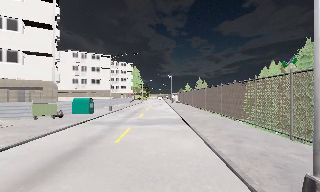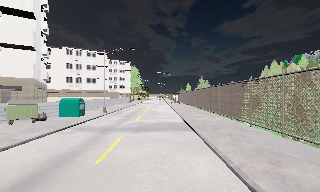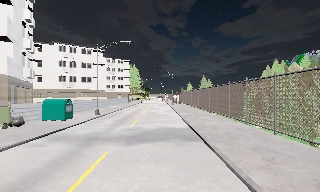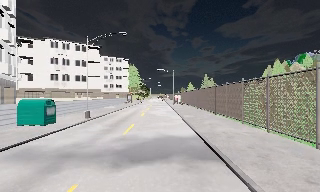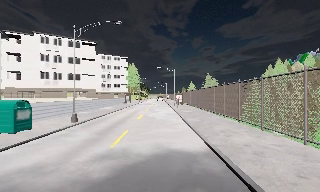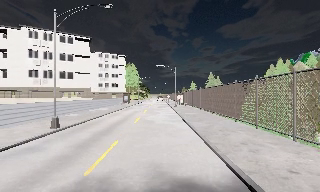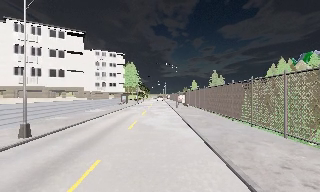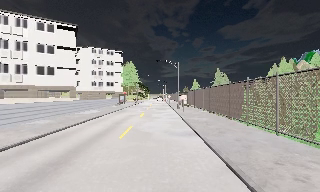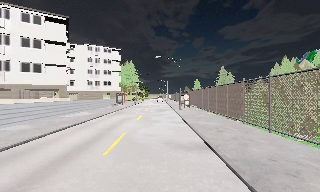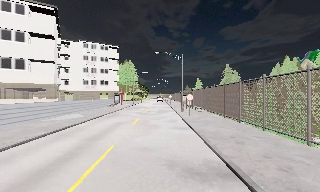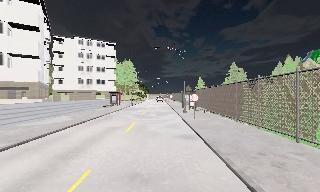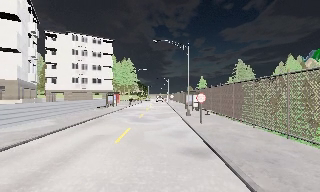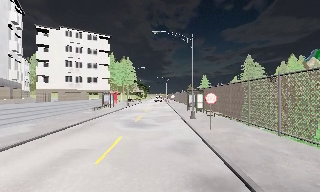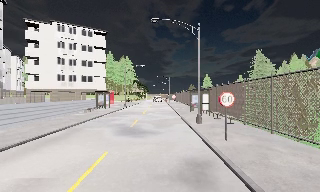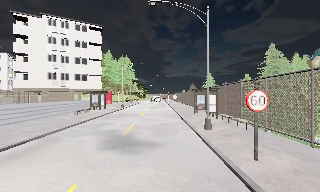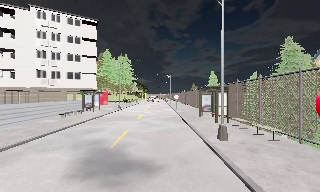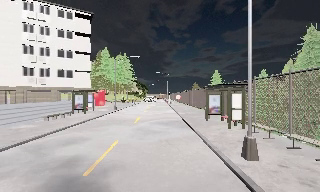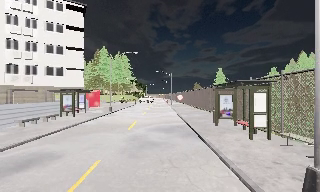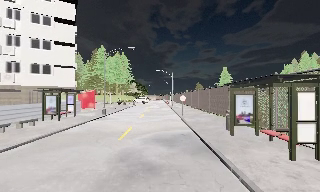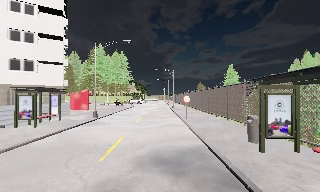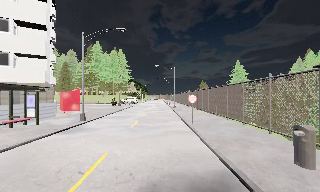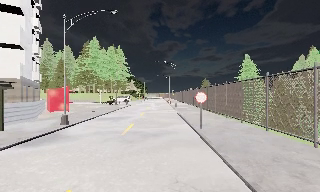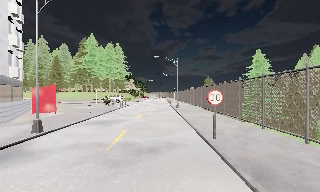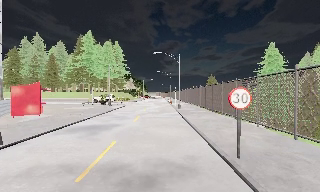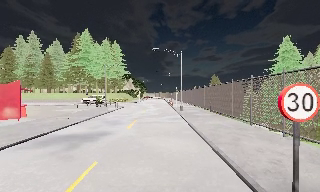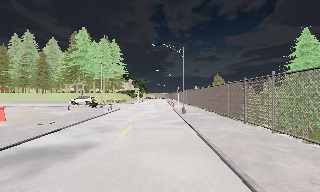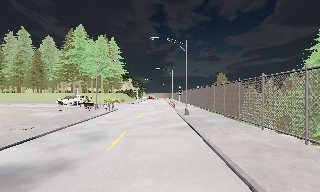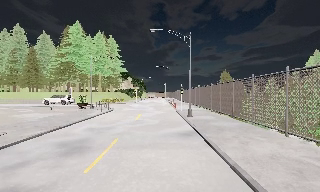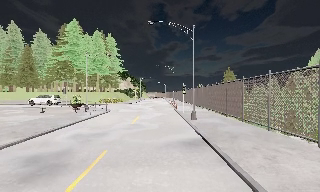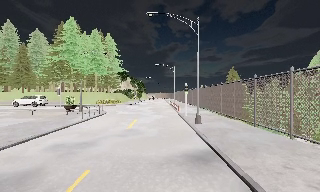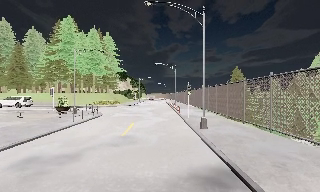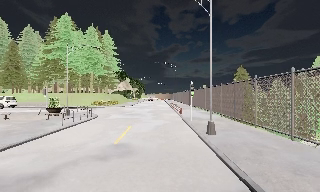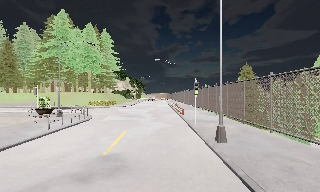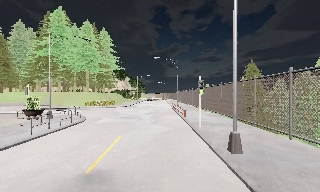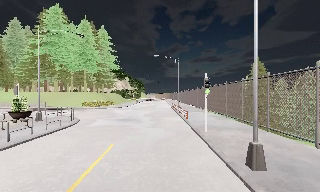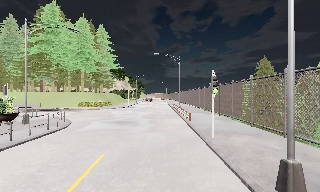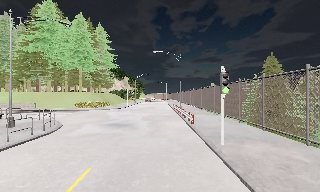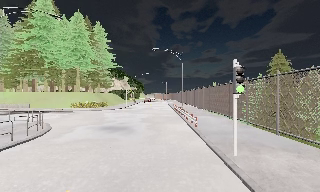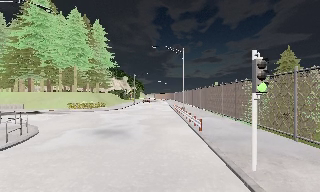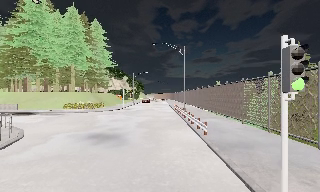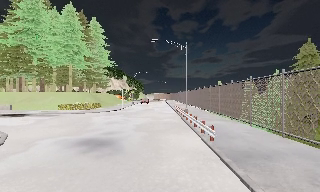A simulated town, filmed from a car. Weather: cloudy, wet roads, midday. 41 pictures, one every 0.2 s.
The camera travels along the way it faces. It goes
forward.
0.0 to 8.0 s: The camera travels forward, about 75 m, so what stands in front looms larger. It loses speed.
The film runs forward here.
